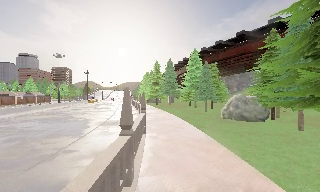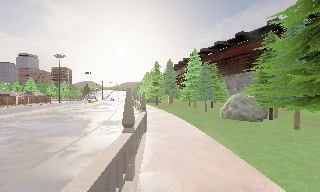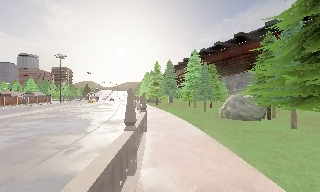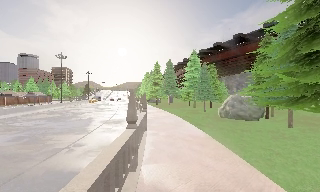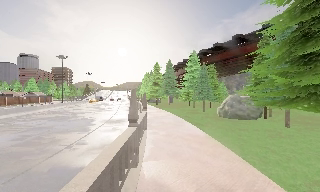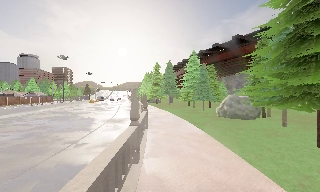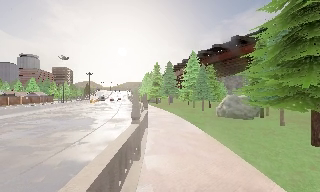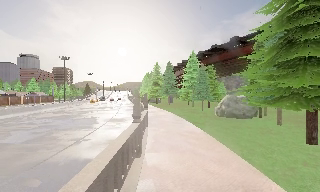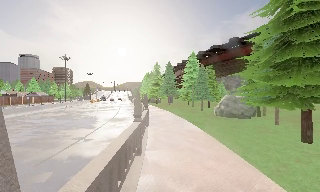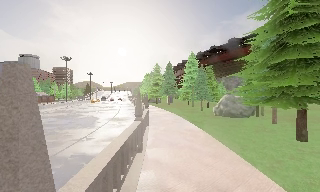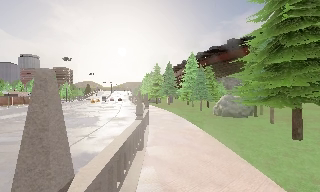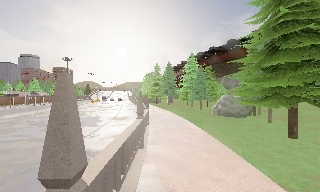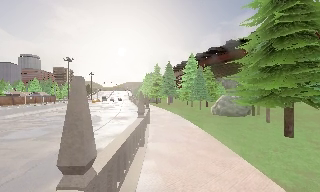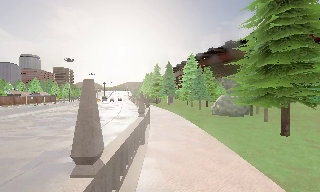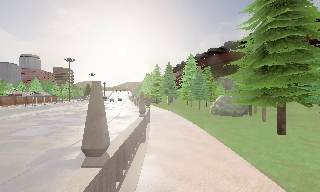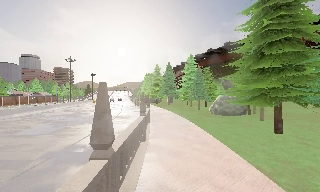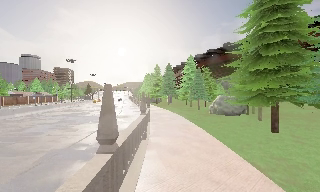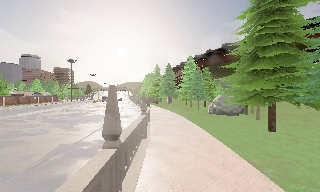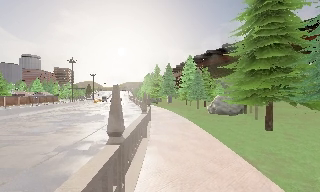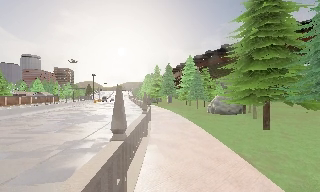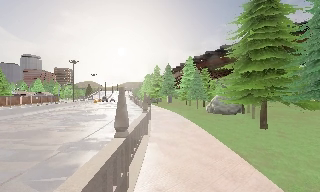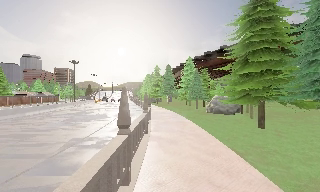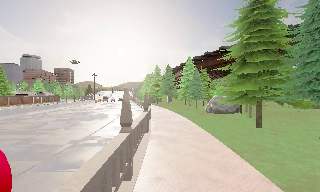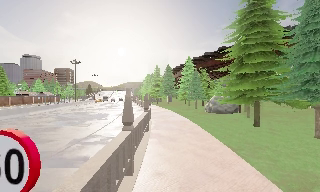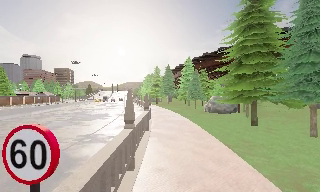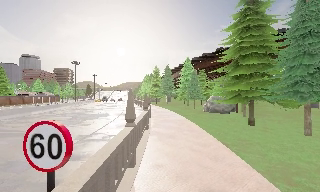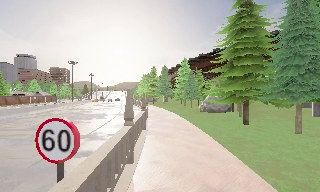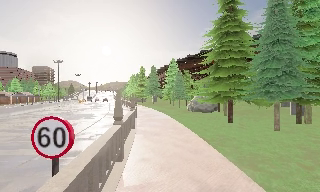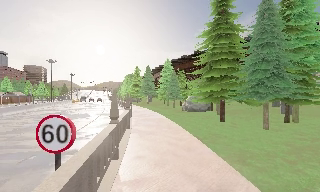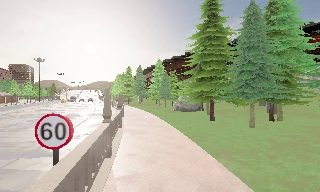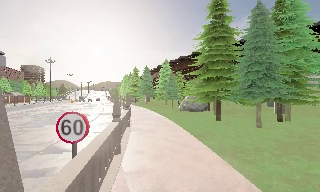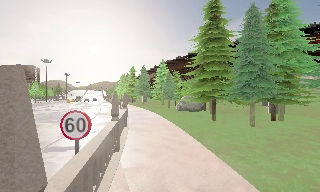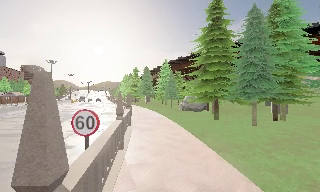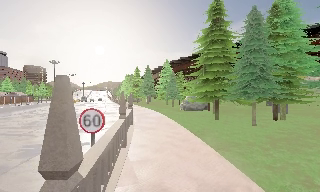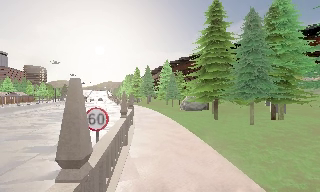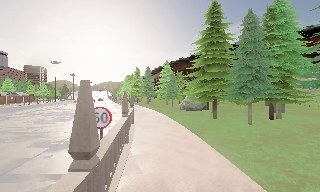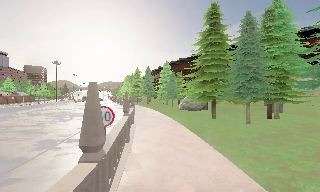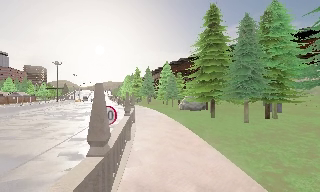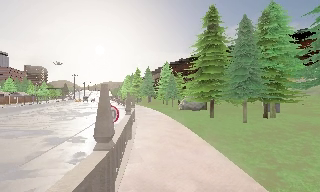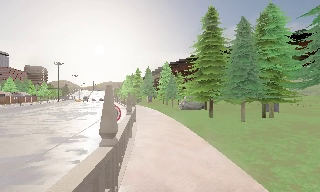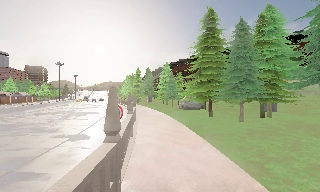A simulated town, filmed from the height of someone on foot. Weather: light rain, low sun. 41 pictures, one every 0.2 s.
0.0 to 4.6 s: The camera travels backward, about 7 m, so what stands in front gets smaller.
4.6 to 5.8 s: The camera pans to its right, which is clockwise from overhead, by about 10 degrees. It travels backward, about 2 m, so what stands in front gets smaller.
5.8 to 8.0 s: The camera travels backward, about 3.5 m, so what stands in front gets smaller.
The film runs backward here.
